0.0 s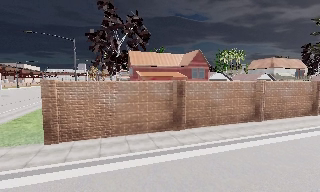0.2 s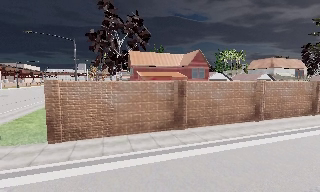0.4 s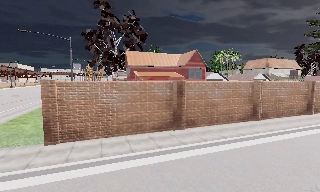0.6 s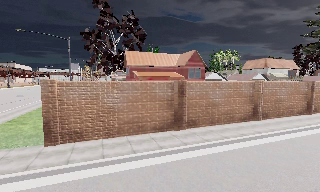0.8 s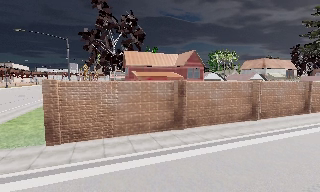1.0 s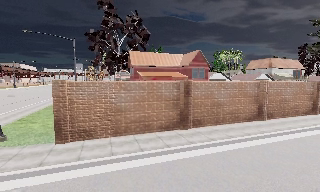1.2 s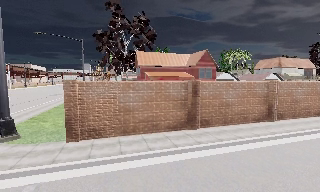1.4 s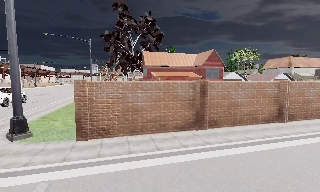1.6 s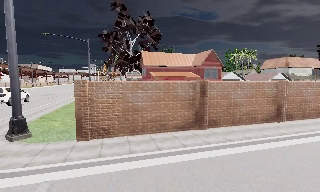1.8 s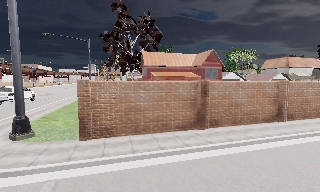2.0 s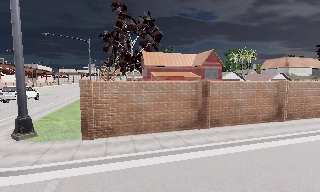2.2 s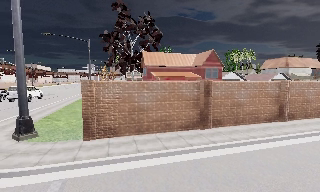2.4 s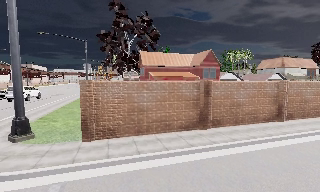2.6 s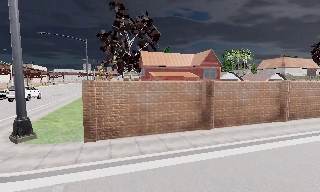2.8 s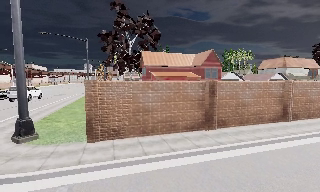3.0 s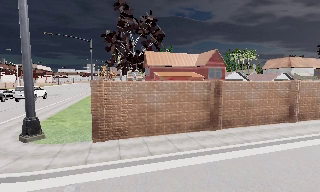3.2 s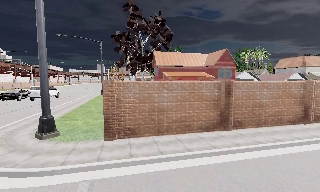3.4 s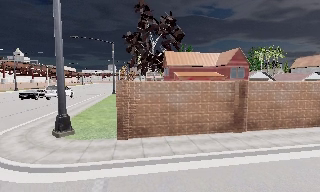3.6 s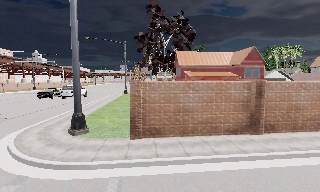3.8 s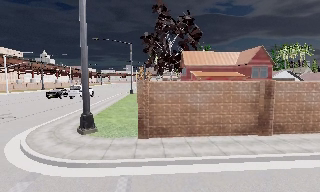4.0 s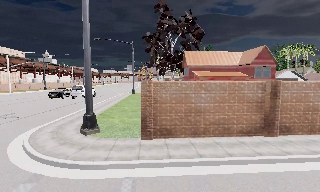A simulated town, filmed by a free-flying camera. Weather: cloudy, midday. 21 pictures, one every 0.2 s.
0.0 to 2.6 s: The camera travels to its left, about 1 m, so close, fixed things drift to the right.
2.6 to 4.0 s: The scene slides to the right, as the camera pans about 15 degrees to its left. It travels to its left, about 0.5 m, so close, fixed things drift to the right.
The film runs forward here.
